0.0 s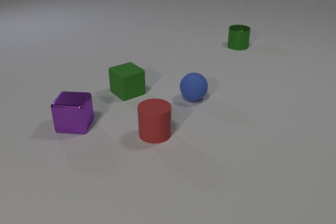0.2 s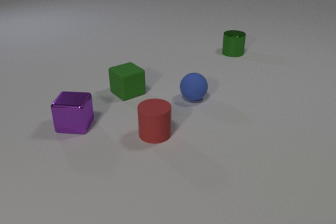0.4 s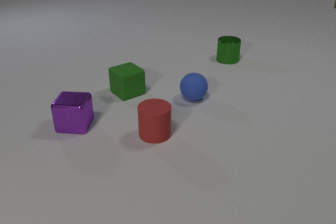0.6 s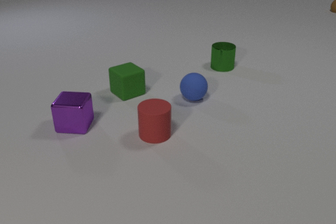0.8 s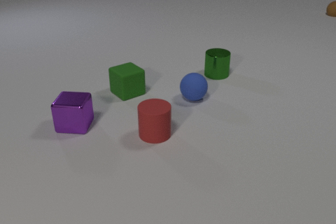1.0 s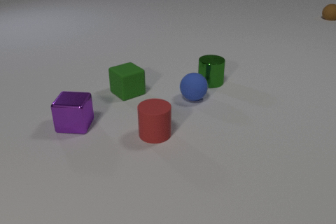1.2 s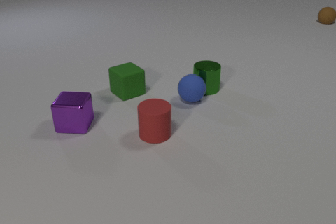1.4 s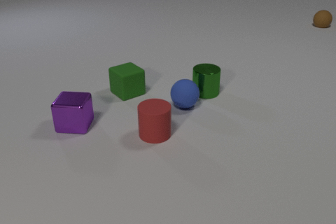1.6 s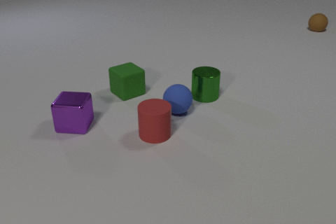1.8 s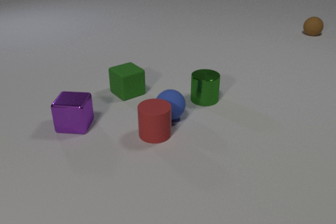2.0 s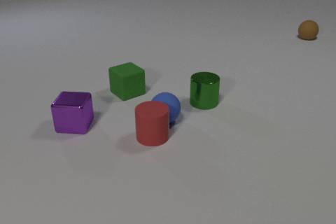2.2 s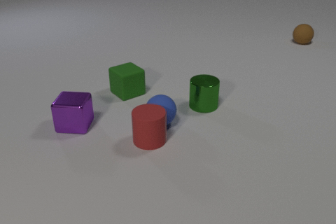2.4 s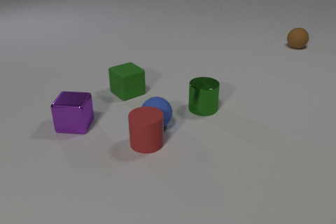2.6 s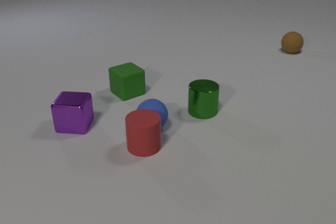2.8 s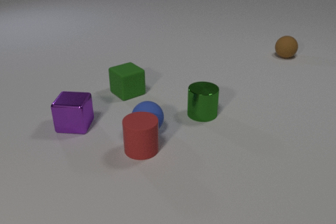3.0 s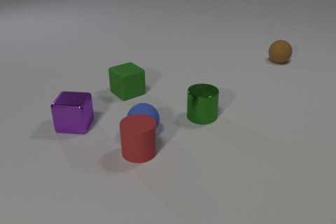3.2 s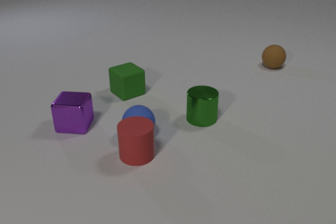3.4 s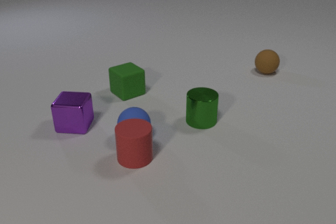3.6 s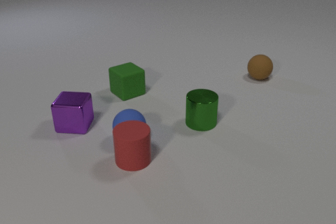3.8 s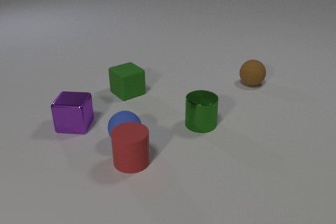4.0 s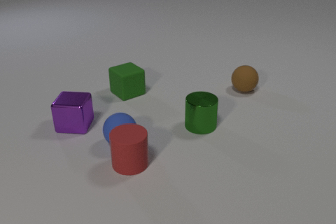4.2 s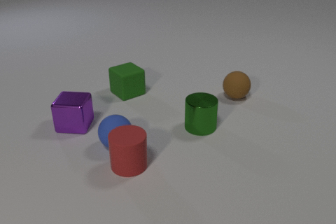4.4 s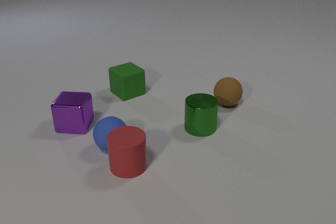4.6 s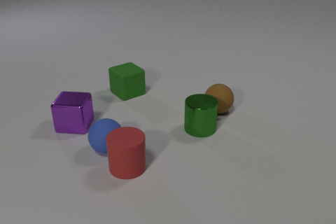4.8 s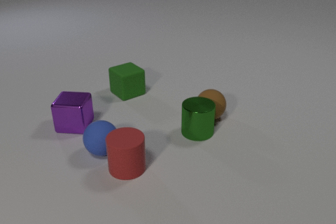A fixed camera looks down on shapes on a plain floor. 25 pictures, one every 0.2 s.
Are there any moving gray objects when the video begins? no.
How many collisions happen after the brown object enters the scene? 3.
What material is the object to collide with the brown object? metal.
0.0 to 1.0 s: The green metal cylinder slides toward the camera. The brown rubber sphere comes in at the right edge, rolls toward the camera.
1.0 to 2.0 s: The green metal cylinder slides toward the camera. The blue rubber sphere rolls toward the camera and to the left. The brown rubber sphere rolls toward the camera. The green metal cylinder and the blue rubber sphere collide. The blue rubber sphere and the red rubber cylinder collide.
2.0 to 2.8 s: The green metal cylinder slides toward the camera. The blue rubber sphere rolls toward the camera and to the left. The brown rubber sphere rolls toward the camera. The red rubber cylinder slides toward the camera and to the left.
2.8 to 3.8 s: The green metal cylinder slides toward the camera. The blue rubber sphere rolls to the left and toward the camera. The brown rubber sphere rolls toward the camera. The red rubber cylinder slides toward the camera and to the left.
3.8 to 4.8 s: The green metal cylinder slides toward the camera. The blue rubber sphere rolls to the left and toward the camera. The brown rubber sphere rolls toward the camera and to the left. The red rubber cylinder slides toward the camera. The green metal cylinder and the brown rubber sphere collide.
